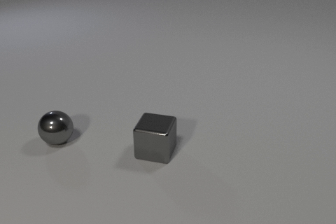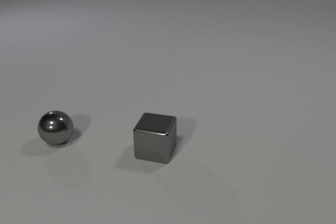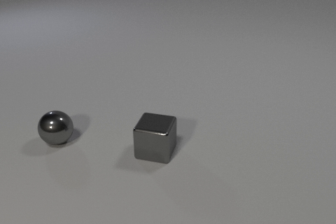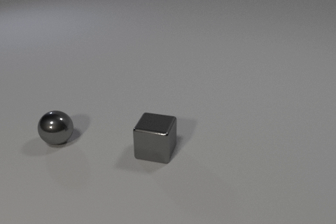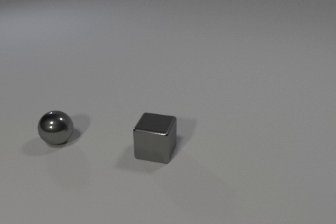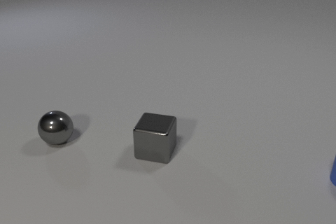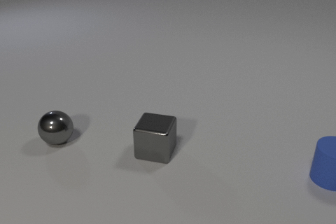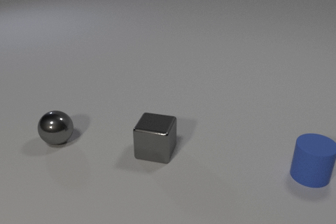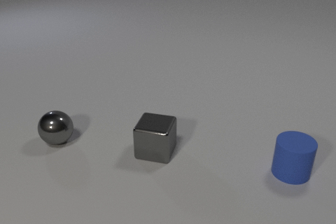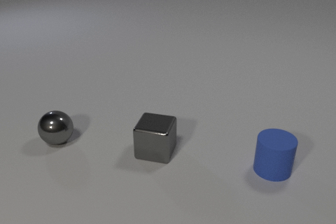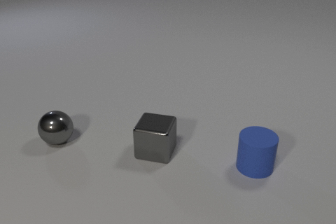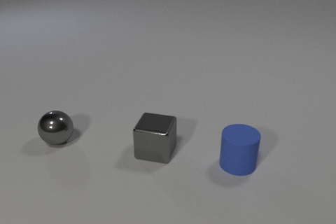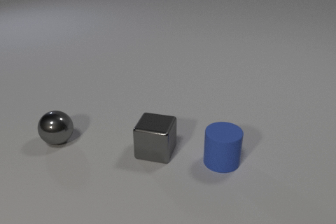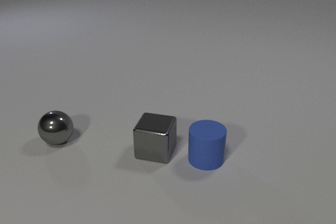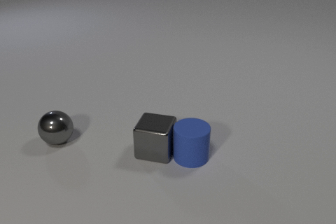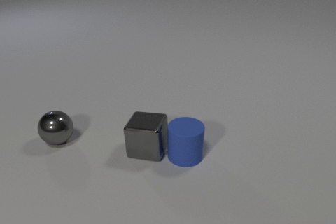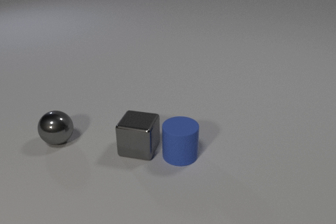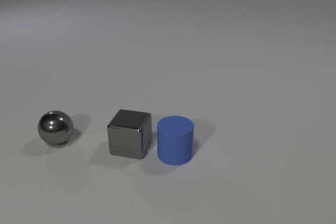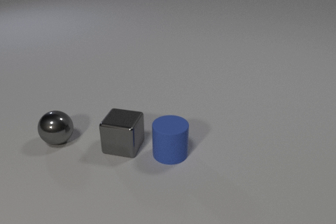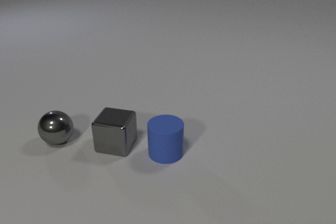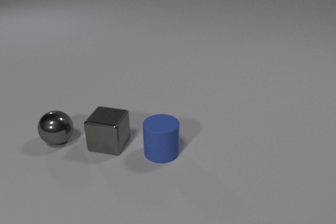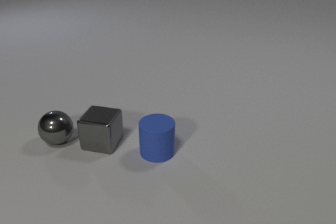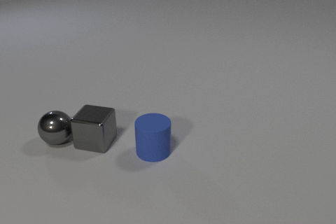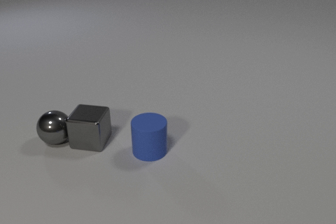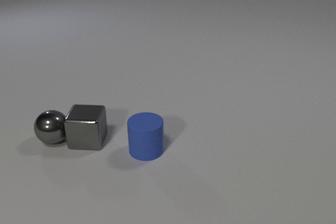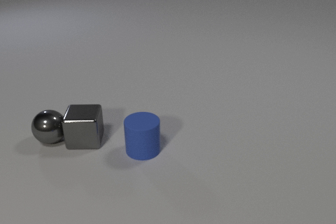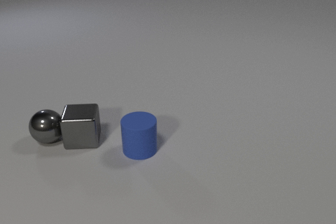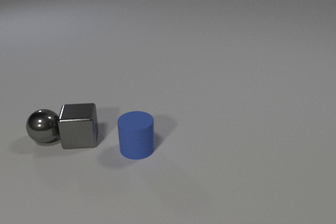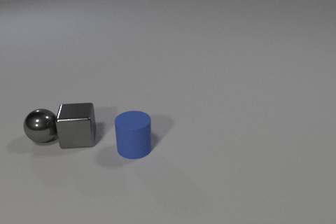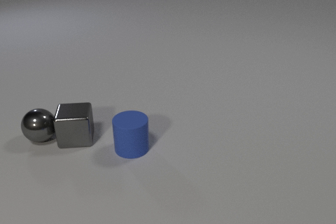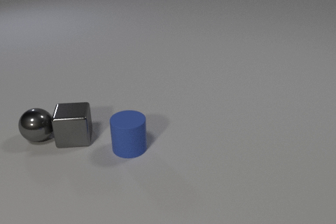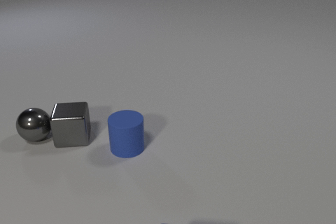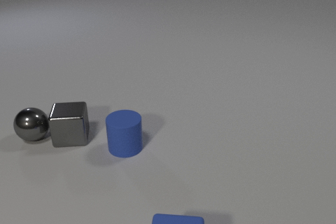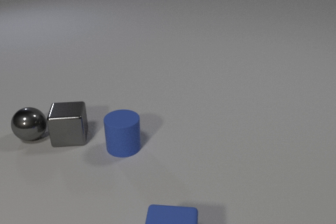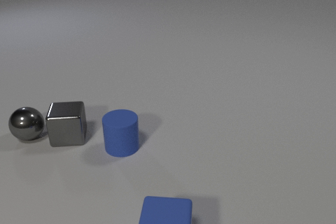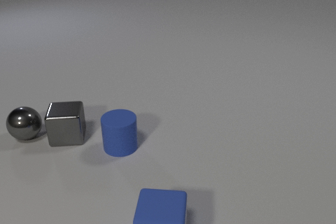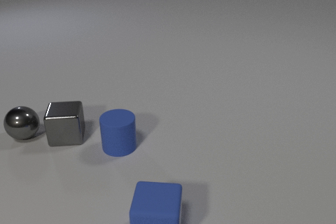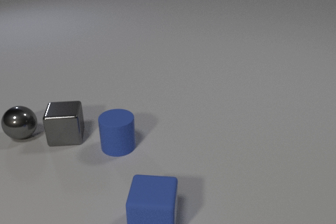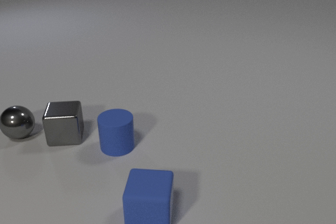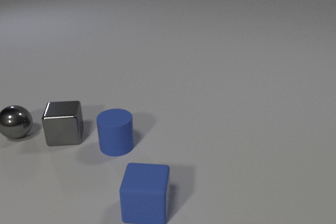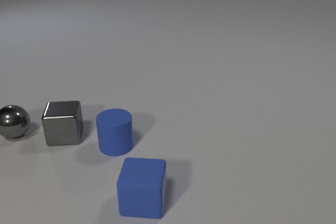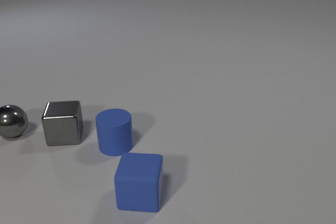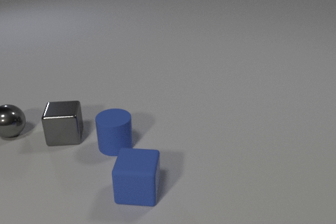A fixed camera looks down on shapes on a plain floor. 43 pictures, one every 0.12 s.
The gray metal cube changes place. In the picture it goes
to the left.
The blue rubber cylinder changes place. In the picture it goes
to the left.
0.00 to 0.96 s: The blue rubber cylinder comes in at the right edge, slides to the left.
0.96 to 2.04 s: The blue rubber cylinder slides to the left. The gray metal cube slides to the left. The blue rubber cylinder and the gray metal cube collide.
2.04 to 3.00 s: The blue rubber cylinder slides to the left. The gray metal cube slides to the left and away from the camera. The gray metal cube and the gray metal sphere collide.
3.00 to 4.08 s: The blue rubber cylinder slides to the left. The gray metal cube slides to the left and away from the camera. The gray metal sphere rolls to the left and away from the camera. The blue rubber cube comes in at the bottom edge, slides away from the camera and to the left.
4.08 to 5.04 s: The gray metal sphere rolls to the left and away from the camera. The blue rubber cube slides away from the camera.
How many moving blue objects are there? 2.
What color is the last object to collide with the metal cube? gray.
Are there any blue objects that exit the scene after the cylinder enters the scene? no.
